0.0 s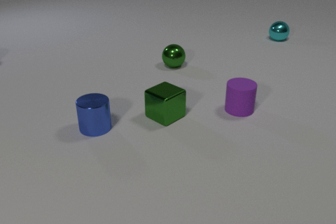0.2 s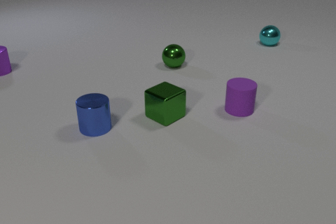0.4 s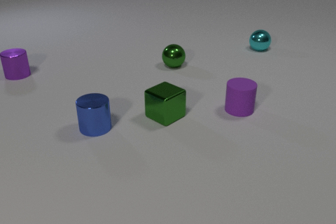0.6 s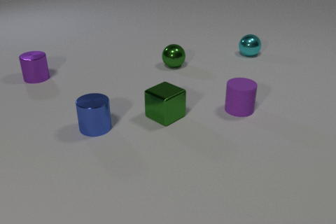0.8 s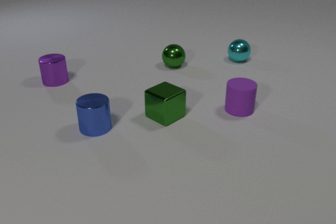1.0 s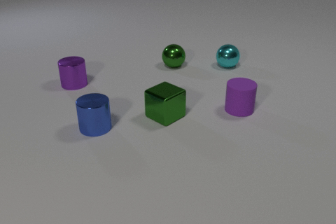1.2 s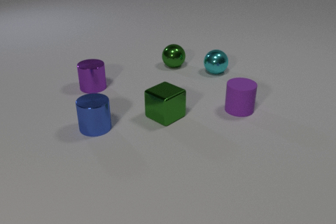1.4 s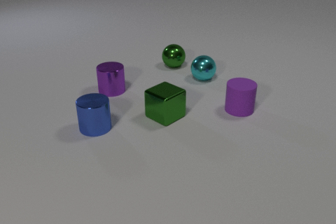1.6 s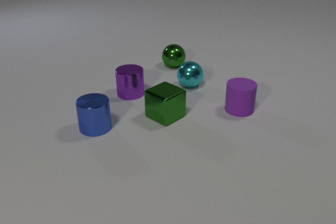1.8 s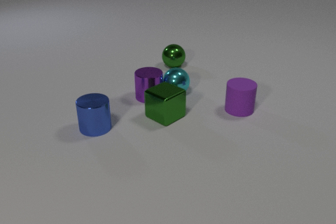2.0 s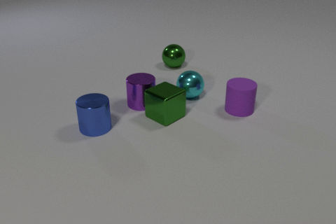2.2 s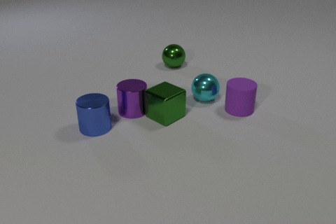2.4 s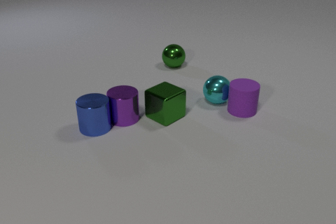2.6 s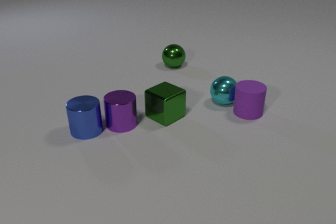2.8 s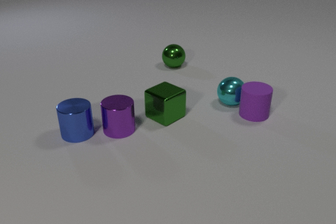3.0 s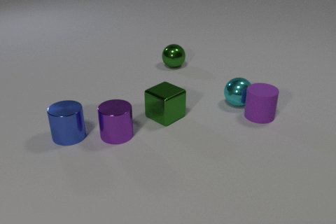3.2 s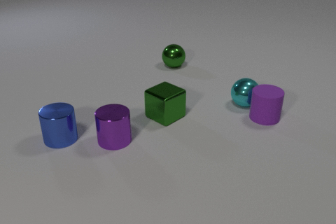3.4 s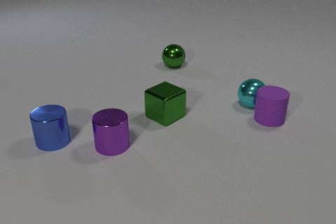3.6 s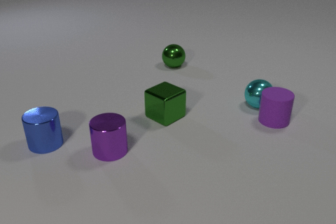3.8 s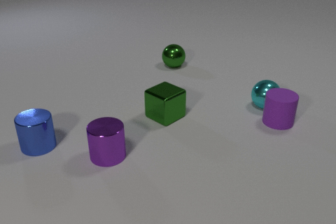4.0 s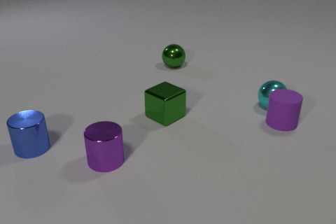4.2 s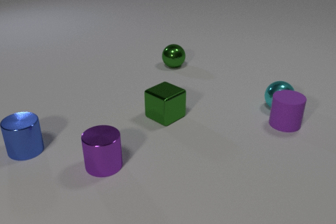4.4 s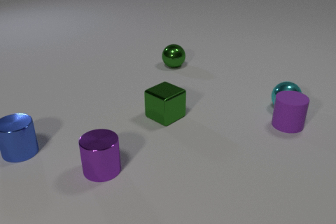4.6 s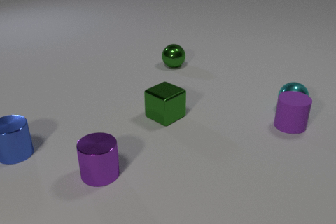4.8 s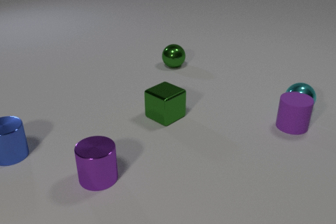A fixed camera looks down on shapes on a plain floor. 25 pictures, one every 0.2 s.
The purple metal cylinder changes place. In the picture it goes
toward the camera.
The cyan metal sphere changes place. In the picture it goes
toward the camera.
0.0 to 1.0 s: The cyan metal sphere rolls toward the camera and to the left. The purple metal cylinder comes in at the left edge, slides to the right and toward the camera.
1.0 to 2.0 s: The cyan metal sphere rolls toward the camera and to the left. The purple metal cylinder slides to the right and toward the camera. The cyan metal sphere and the purple metal cylinder collide.
2.0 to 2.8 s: The cyan metal sphere rolls to the right. The purple metal cylinder slides toward the camera and to the left. The purple rubber cylinder slides to the right and toward the camera. The blue metal cylinder slides to the left. The cyan metal sphere and the purple rubber cylinder collide. The purple metal cylinder and the blue metal cylinder collide.
2.8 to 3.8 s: The cyan metal sphere rolls to the right. The purple metal cylinder slides toward the camera. The purple rubber cylinder slides to the right. The blue metal cylinder slides to the left.
3.8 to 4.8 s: The cyan metal sphere rolls to the right. The purple metal cylinder slides toward the camera. The purple rubber cylinder slides to the right. The blue metal cylinder slides to the left.
What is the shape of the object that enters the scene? cylinder.
What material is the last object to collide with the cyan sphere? rubber.
What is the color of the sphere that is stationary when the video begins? green.
